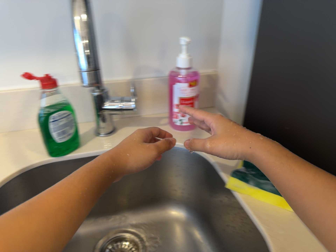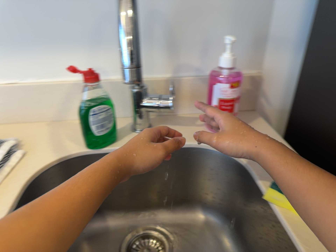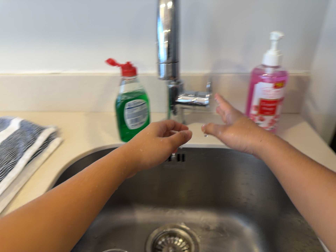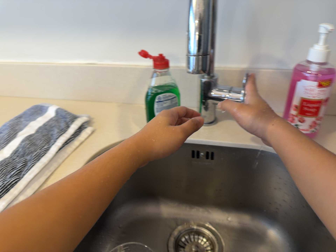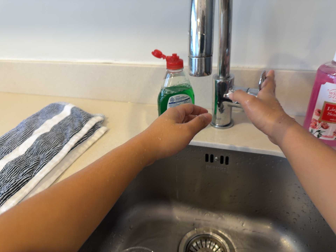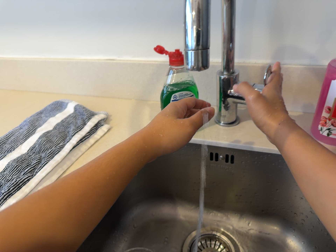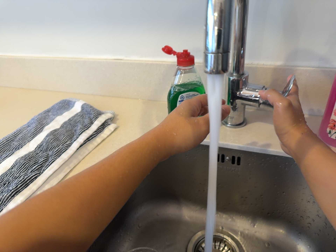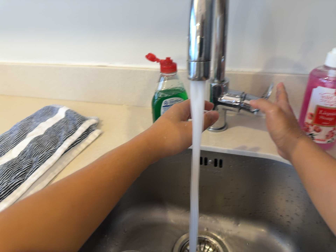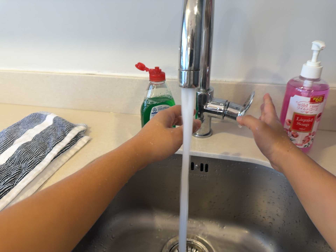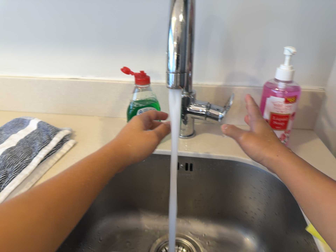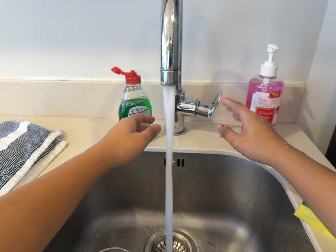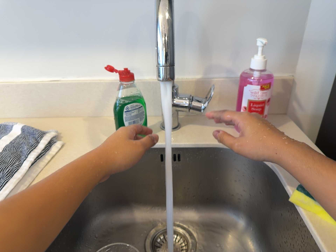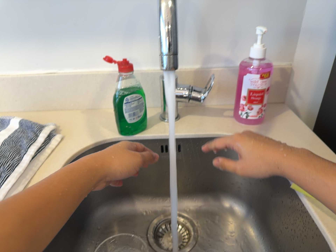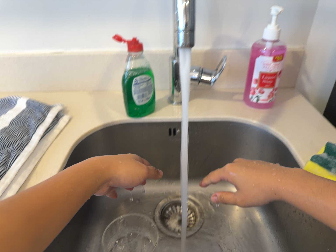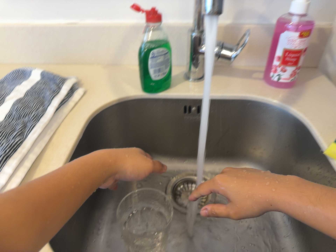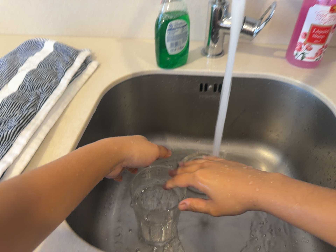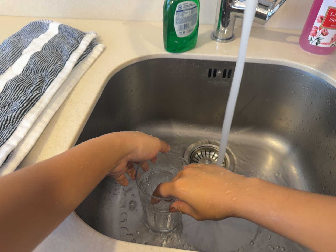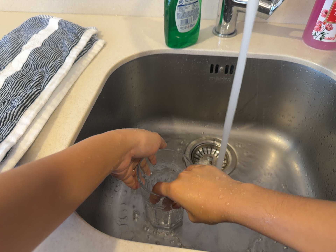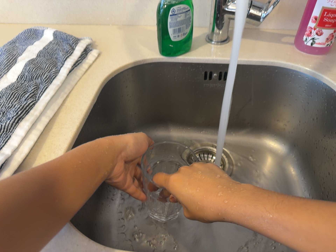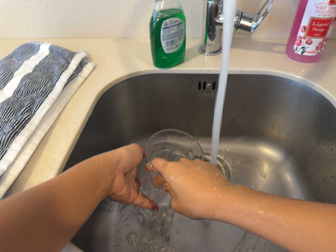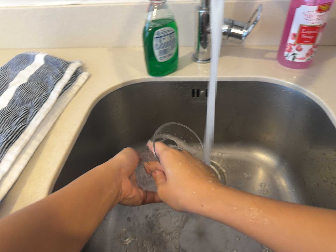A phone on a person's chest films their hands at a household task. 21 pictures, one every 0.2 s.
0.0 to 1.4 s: The camera pans to its left by about 30 degrees. It travels forward, about 6 cm, so what stands in front looms larger. It rolls about its line of sight by about 15 degrees, and the scene rotates clockwise.
1.4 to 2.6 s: The camera swings to its right by about 15 degrees, and the scene slides to the left. It travels to its left and backward, about 9 cm.
2.6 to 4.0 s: The camera's aim tips toward the bottom of its view by about 10 degrees, and the scene shifts upward.
The film runs backward here.
